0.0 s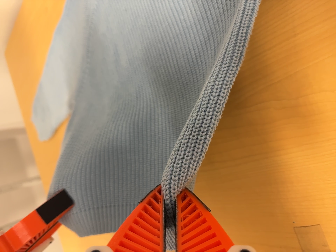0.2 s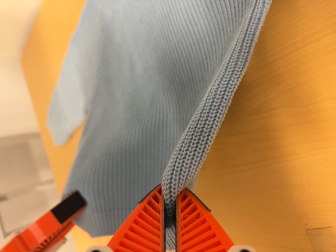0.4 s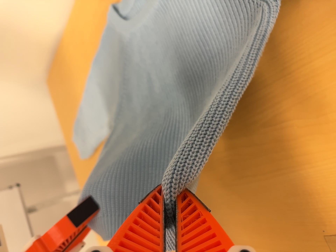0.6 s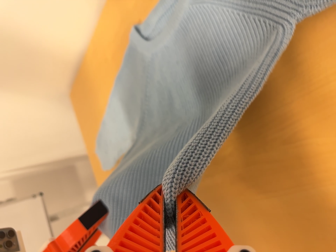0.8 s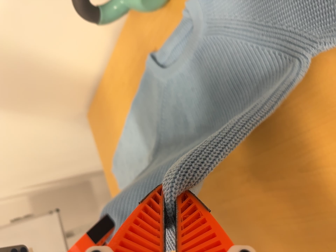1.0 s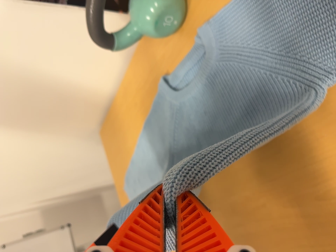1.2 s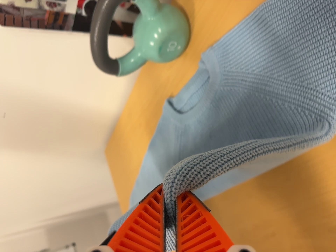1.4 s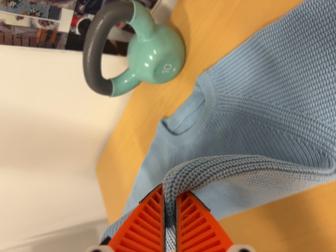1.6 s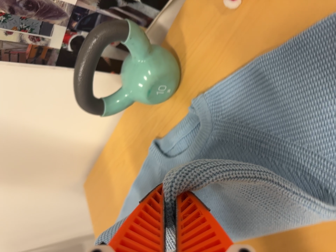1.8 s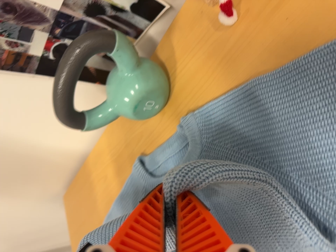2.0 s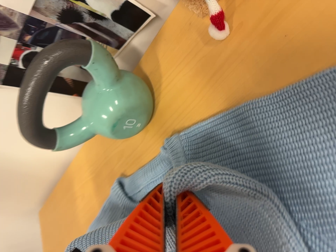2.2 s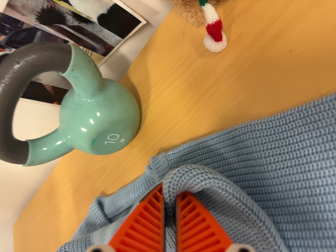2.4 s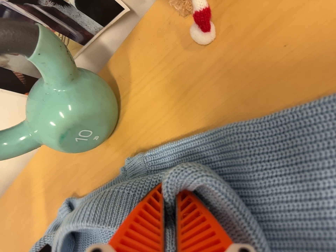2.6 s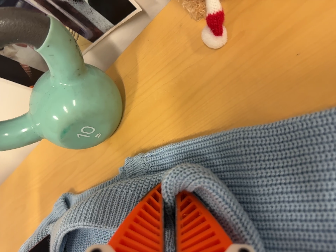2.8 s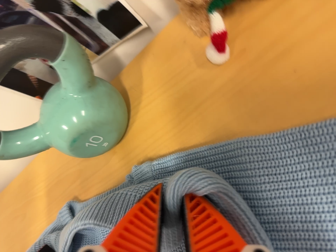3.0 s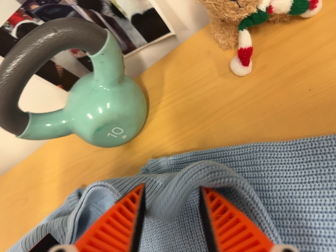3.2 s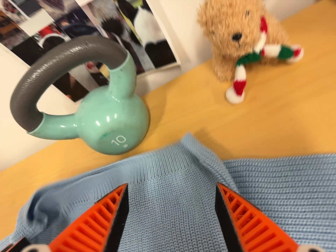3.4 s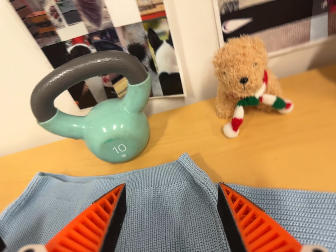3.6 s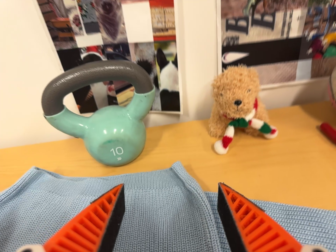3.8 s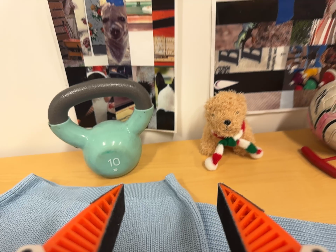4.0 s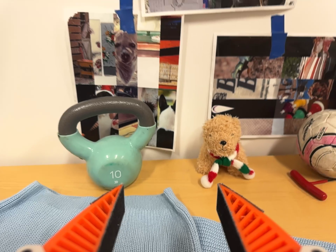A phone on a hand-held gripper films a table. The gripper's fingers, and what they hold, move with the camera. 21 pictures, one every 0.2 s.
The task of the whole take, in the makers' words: fold up.
0.0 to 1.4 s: The scene slides to the right, as the camera pans about 15 degrees to its left. It travels toward the top of its view and backward, about 12 cm, so close, fixed things drift downward. Its aim tips toward the top of its view by about 15 degrees, and the scene shifts downward.
1.4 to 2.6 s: The camera swings to its right by about 15 degrees, and the scene slides to the left. It travels forward, about 16 cm, so what stands in front looms larger. Its aim tips toward the top of its view by about 10 degrees, and the scene shifts downward. It rolls about its line of sight by about 15 degrees, and the scene rotates clockwise.
2.6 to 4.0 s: The camera pans to its right by about 20 degrees. It travels backward, to its left and toward the bottom of its view, about 28 cm. Its aim tips toward the top of its view by about 40 degrees, and the scene shifts downward. It rolls about its line of sight by about 40 degrees, and the scene rotates clockwise.
The film runs forward here.
